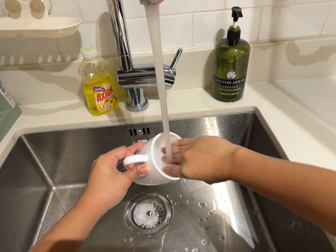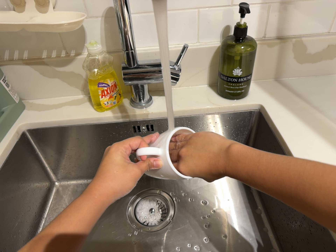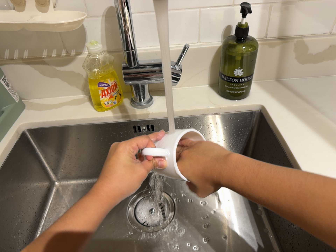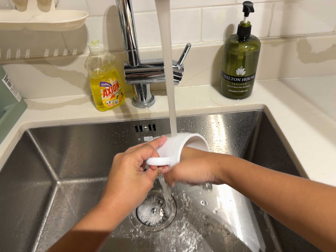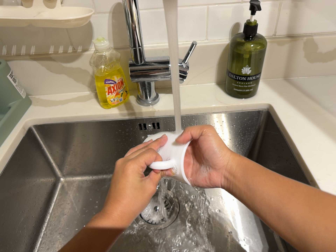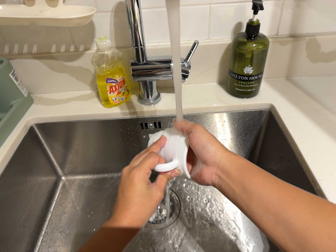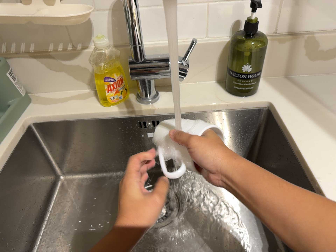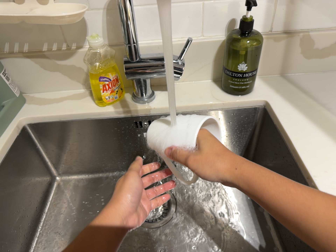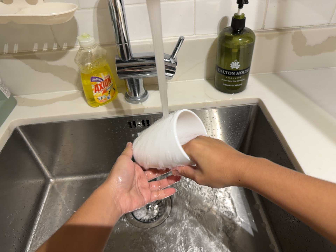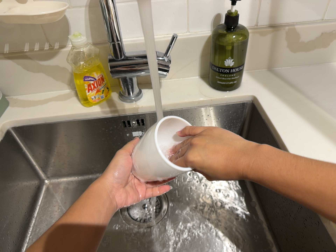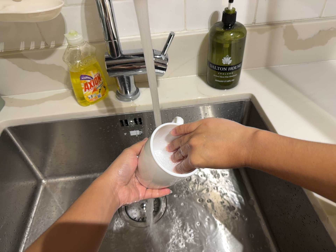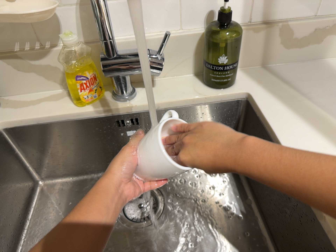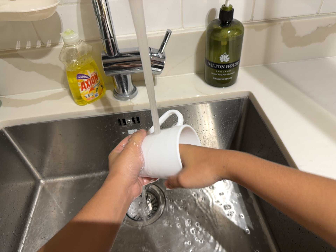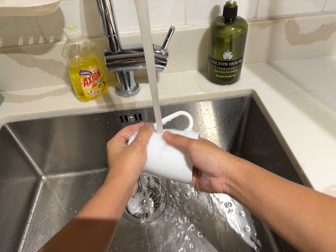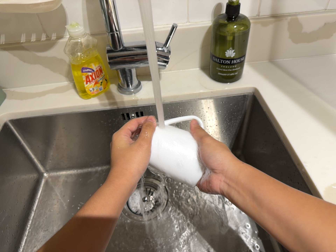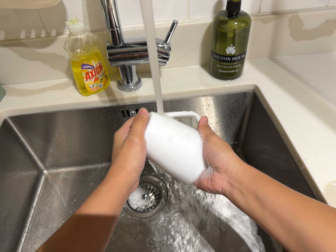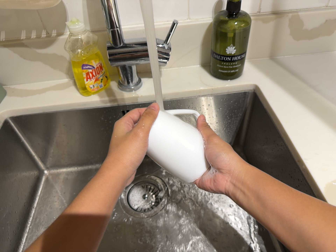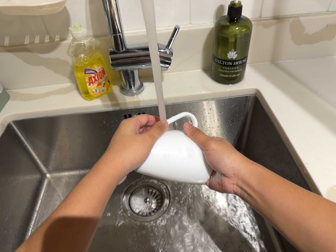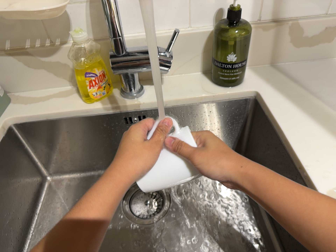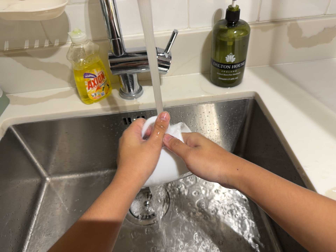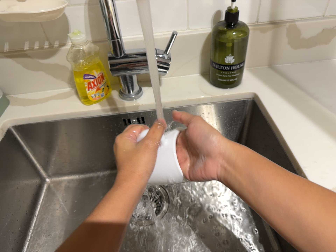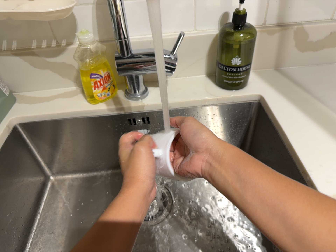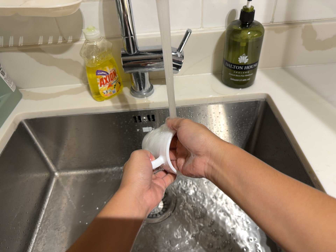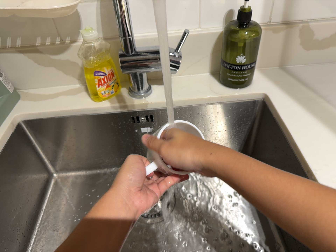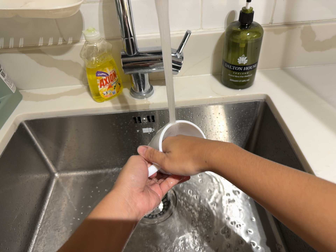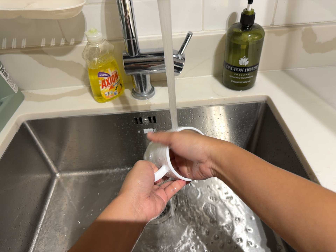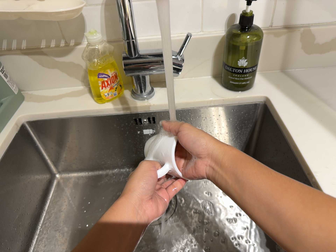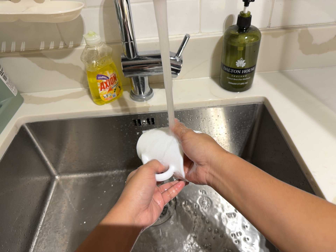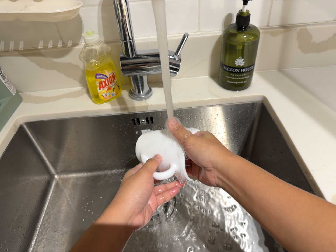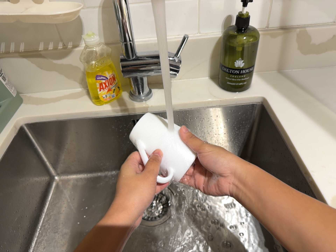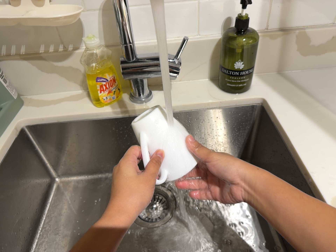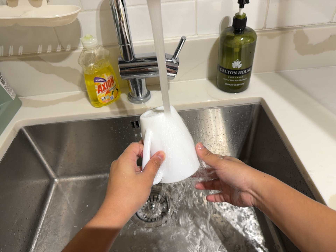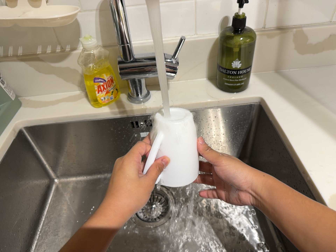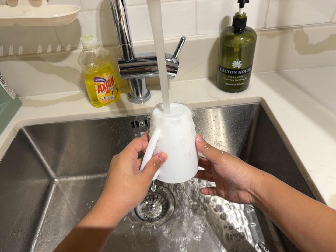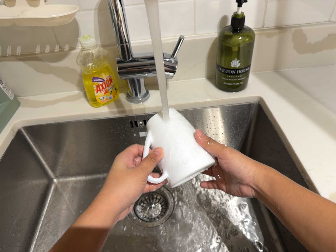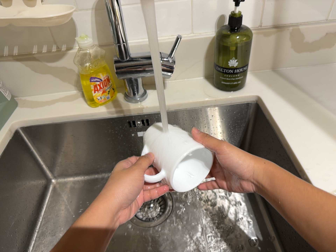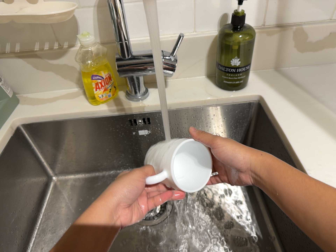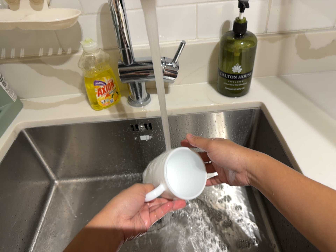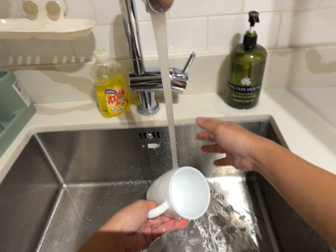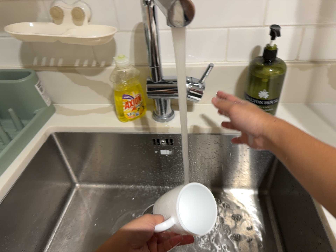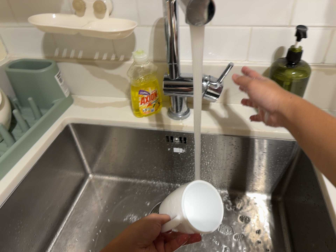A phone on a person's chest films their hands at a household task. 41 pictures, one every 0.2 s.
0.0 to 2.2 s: The camera shifts only a little, or ends up much as it began.
2.2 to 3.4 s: The camera keeps its place and its aim.
3.4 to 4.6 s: The camera shifts only a little, or ends up much as it began.
4.6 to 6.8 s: The camera keeps its place and its aim.
6.8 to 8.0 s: The scene slides to the right, as the camera pans about 10 degrees to its left. It rolls about its line of sight by about 10 degrees, and the scene rotates clockwise.
The film runs forward here.
